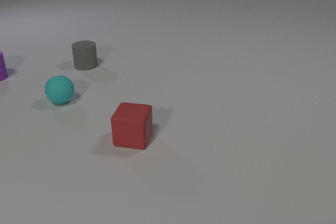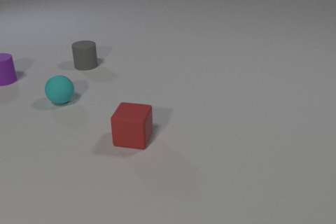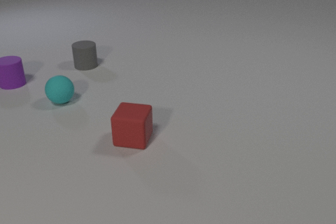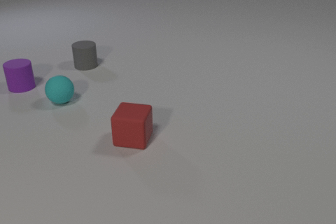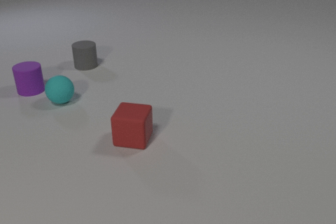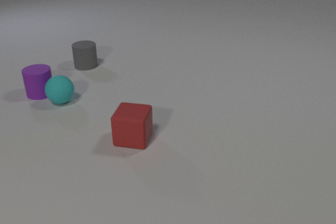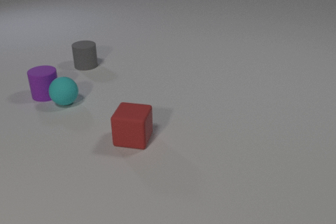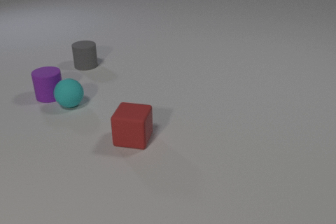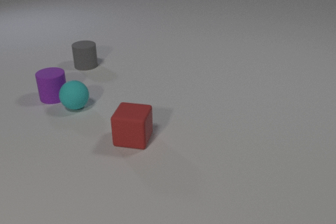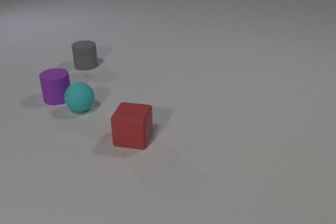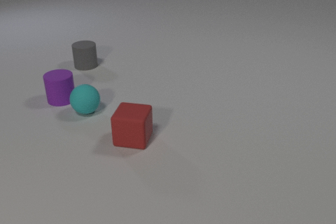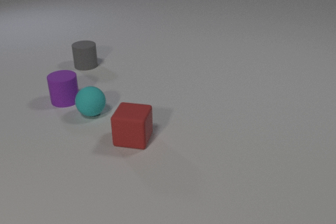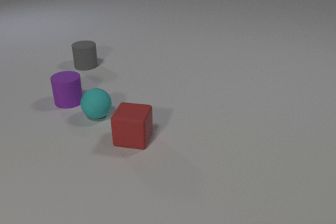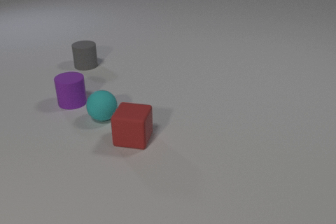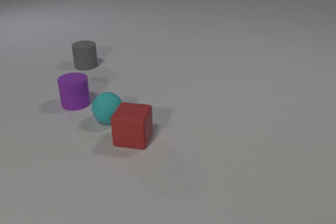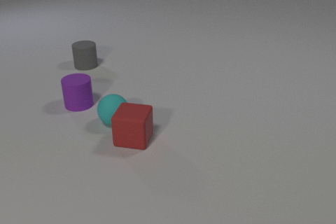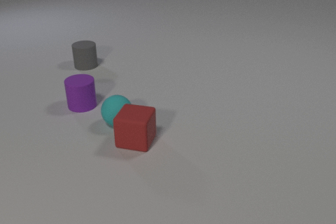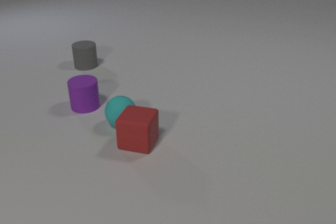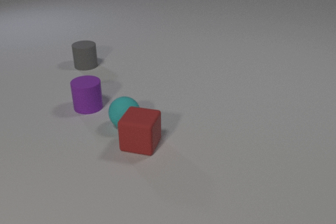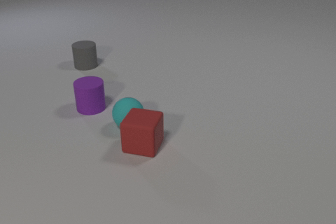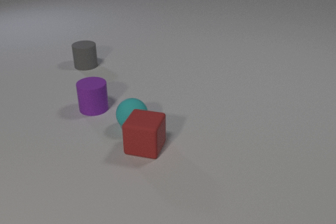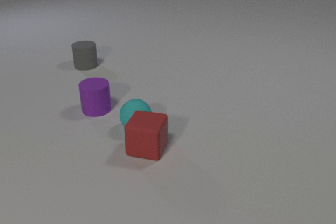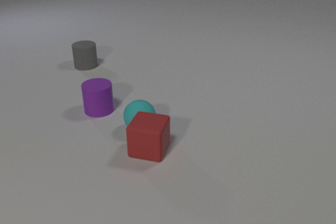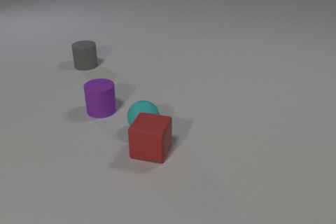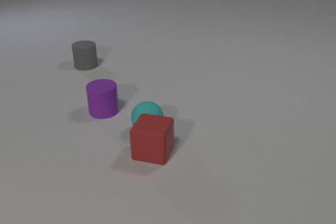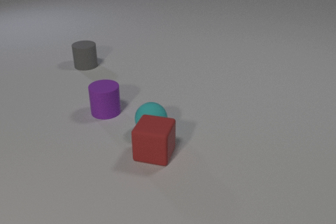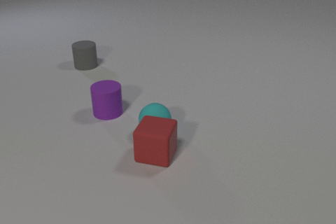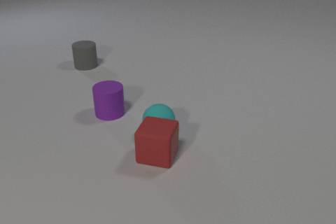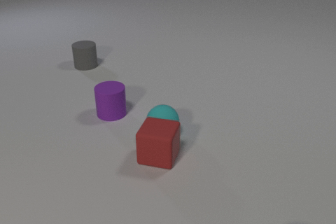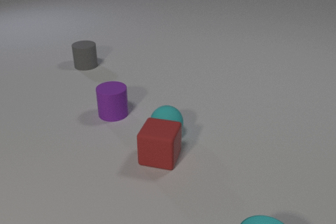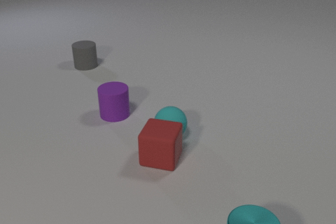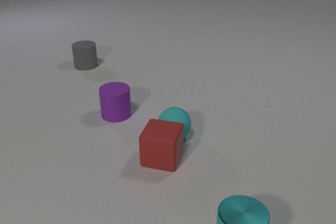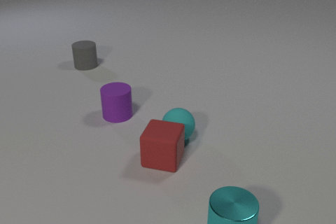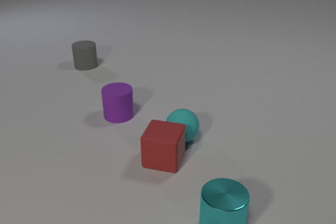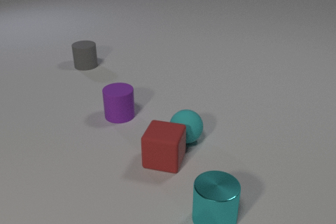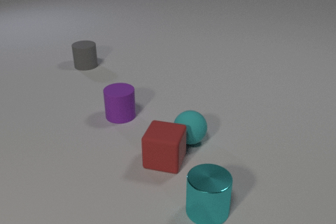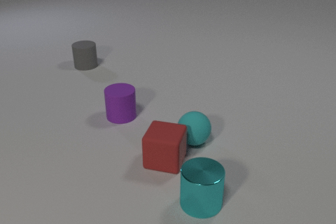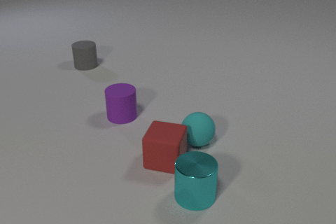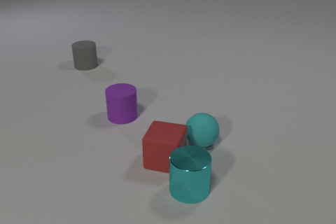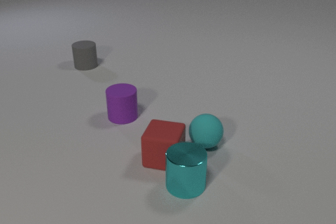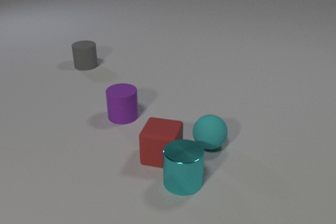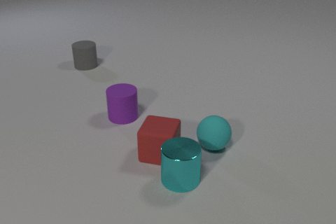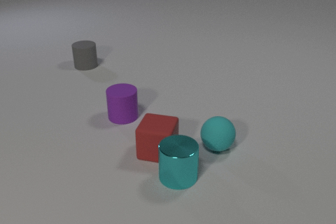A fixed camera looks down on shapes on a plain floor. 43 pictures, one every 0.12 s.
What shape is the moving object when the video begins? cylinder.
How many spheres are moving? 1.
What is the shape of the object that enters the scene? cylinder.
0.00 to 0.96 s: The purple rubber cylinder slides toward the camera and to the right. The cyan rubber sphere rolls toward the camera and to the right. The purple rubber cylinder and the cyan rubber sphere collide.
0.96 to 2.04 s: The purple rubber cylinder slides to the right and toward the camera. The cyan rubber sphere rolls to the right and toward the camera. The red rubber cube slides toward the camera. The cyan rubber sphere and the red rubber cube collide.
2.04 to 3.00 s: The purple rubber cylinder slides to the right and toward the camera. The cyan rubber sphere rolls to the right and toward the camera. The red rubber cube slides toward the camera and to the right.
3.00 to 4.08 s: The purple rubber cylinder slides to the right and toward the camera. The cyan rubber sphere rolls to the right and toward the camera. The red rubber cube slides toward the camera and to the right. The cyan metal cylinder comes in at the bottom edge, slides away from the camera and to the left.
4.08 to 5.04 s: The cyan rubber sphere rolls to the right. The red rubber cube slides away from the camera. The cyan metal cylinder slides away from the camera and to the left. The red rubber cube and the cyan metal cylinder collide.
